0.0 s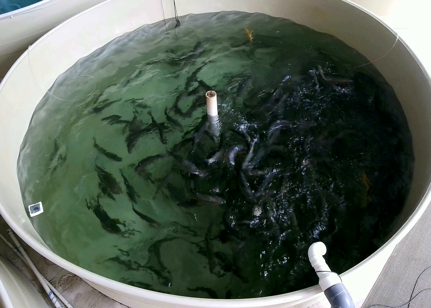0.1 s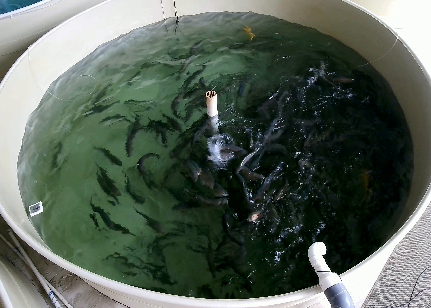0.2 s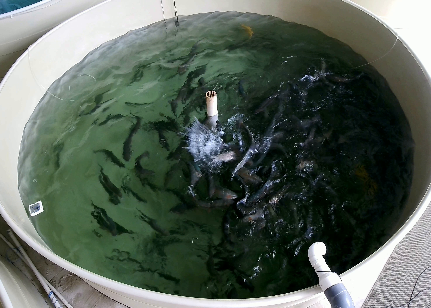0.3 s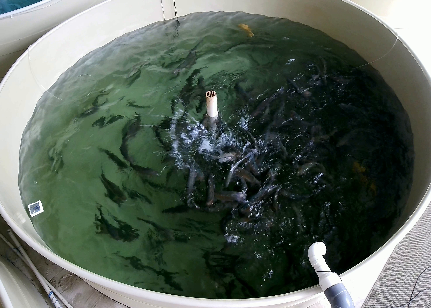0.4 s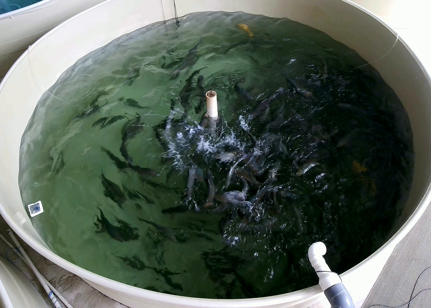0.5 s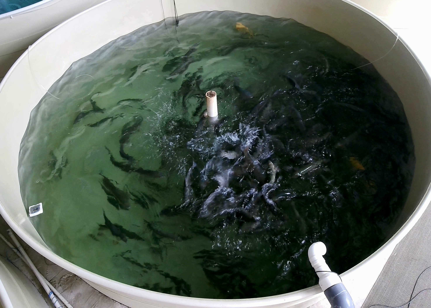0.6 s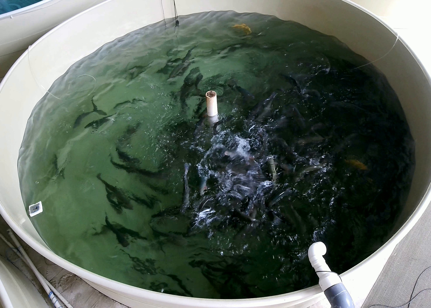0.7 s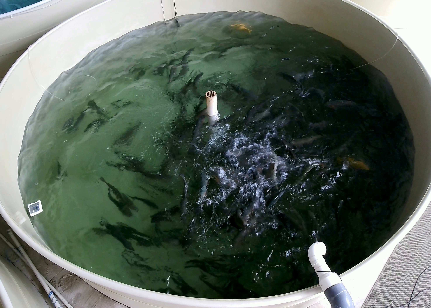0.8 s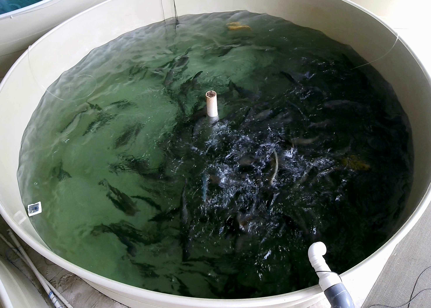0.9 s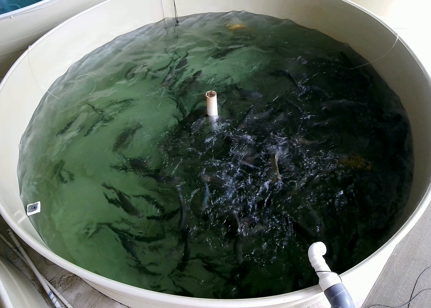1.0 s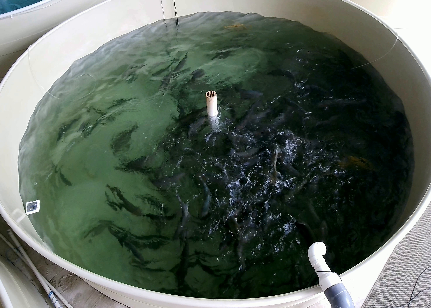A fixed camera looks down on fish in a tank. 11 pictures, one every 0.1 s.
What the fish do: Strong feeding.
